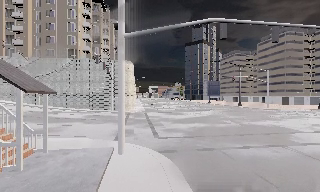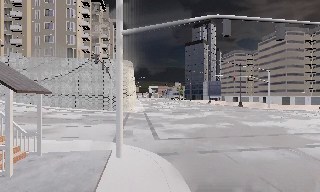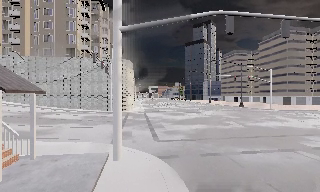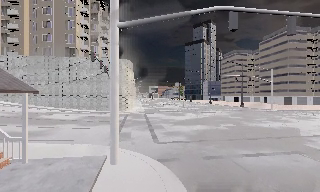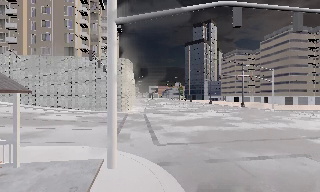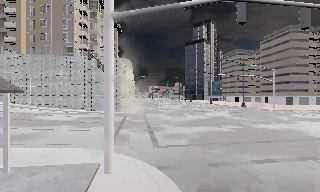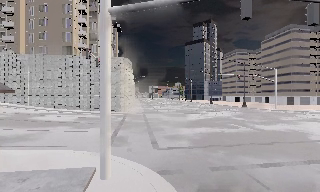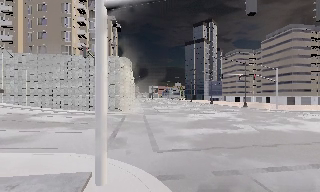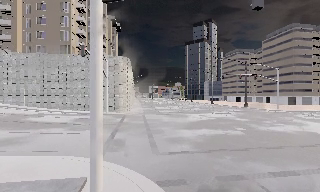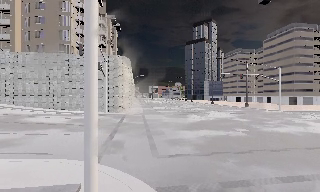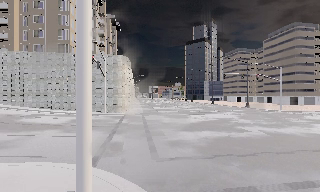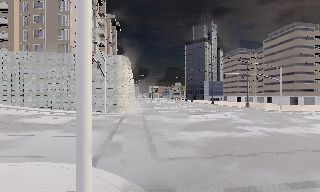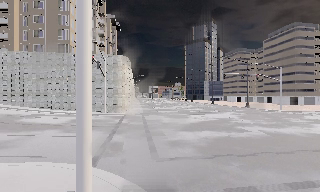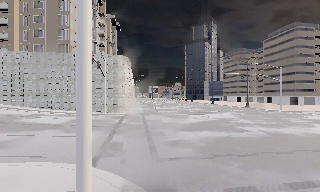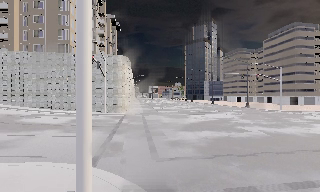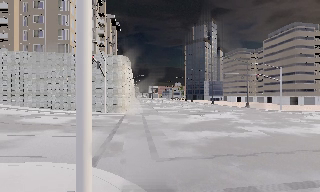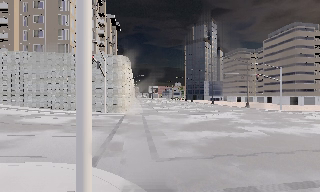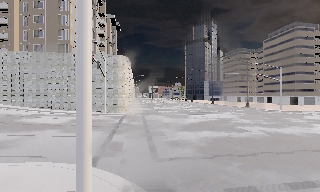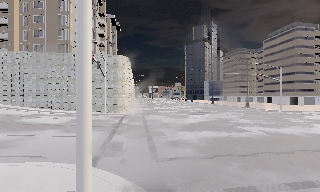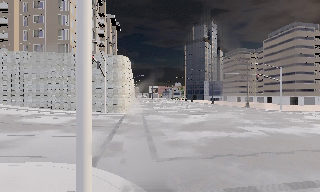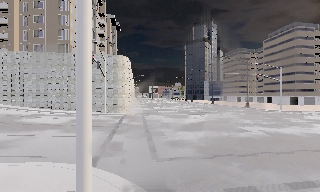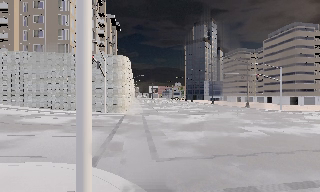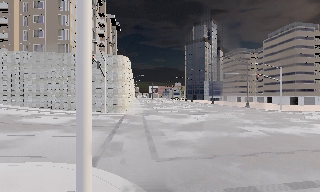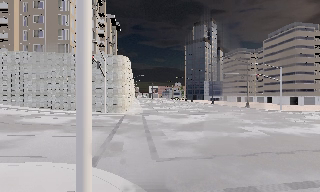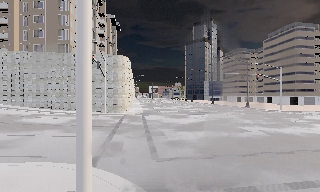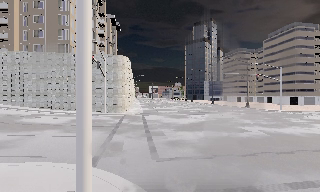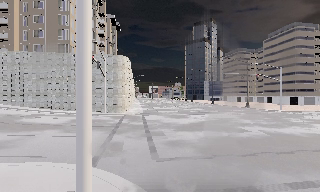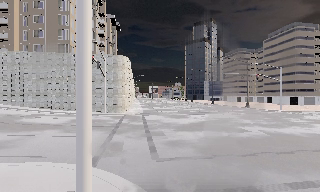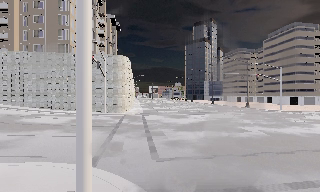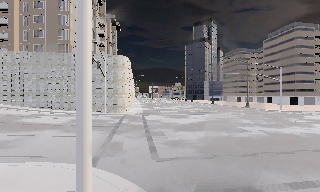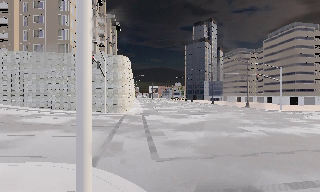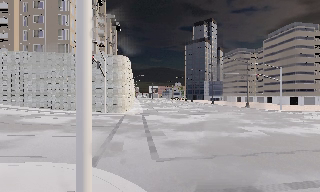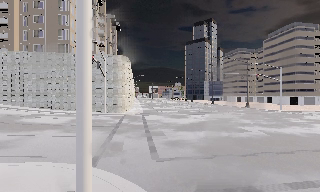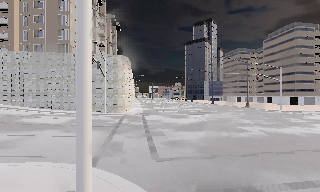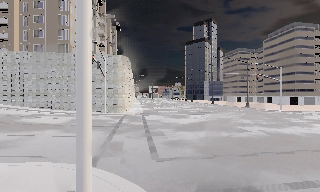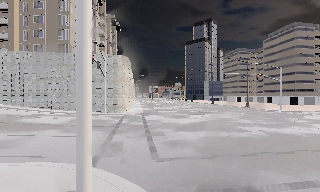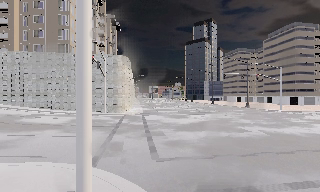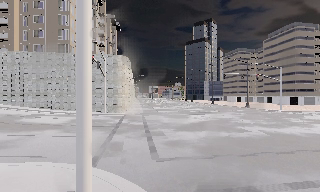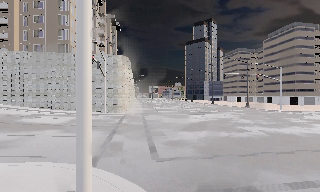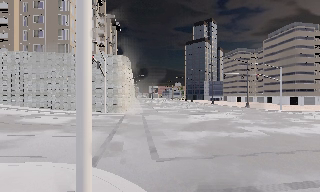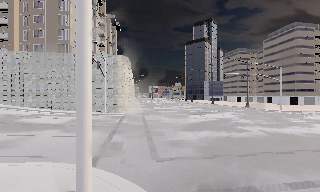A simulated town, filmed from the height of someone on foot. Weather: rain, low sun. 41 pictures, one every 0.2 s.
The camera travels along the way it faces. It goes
forward.
0.0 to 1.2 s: The camera travels forward, about 2 m, so what stands in front looms larger.
1.2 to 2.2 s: The camera travels forward, about 1.5 m, so what stands in front looms larger. It loses speed.
2.2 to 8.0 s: The camera keeps its place and its aim.
The film runs forward here.
